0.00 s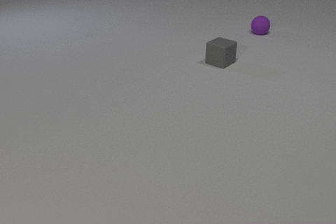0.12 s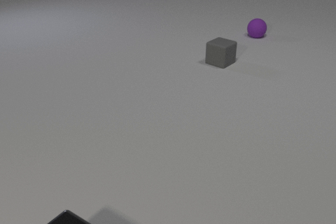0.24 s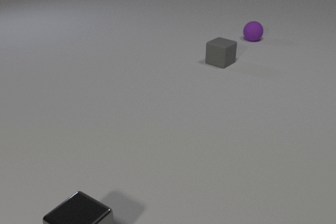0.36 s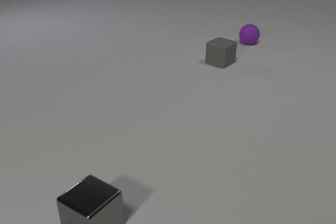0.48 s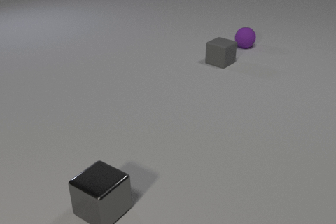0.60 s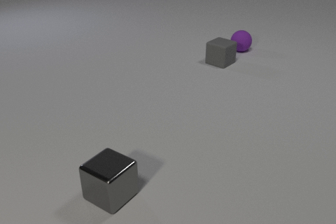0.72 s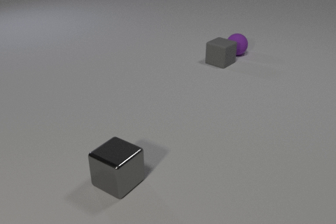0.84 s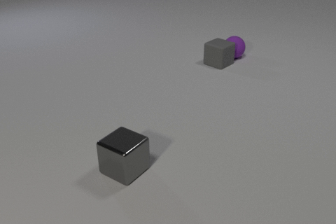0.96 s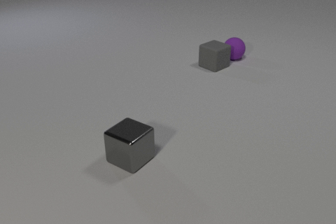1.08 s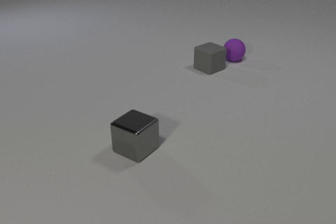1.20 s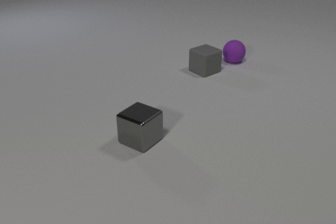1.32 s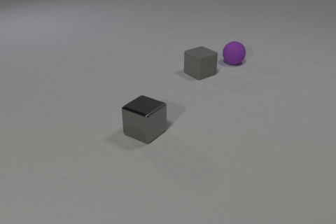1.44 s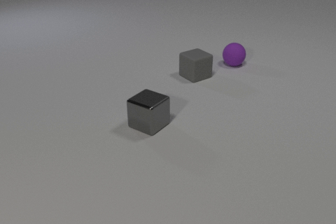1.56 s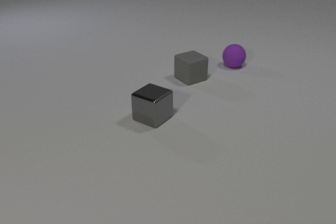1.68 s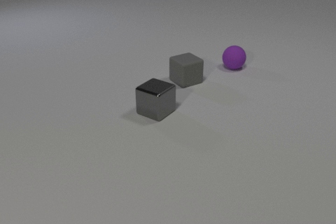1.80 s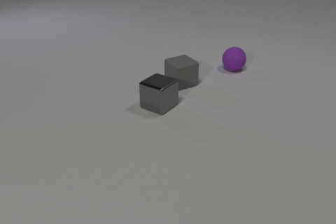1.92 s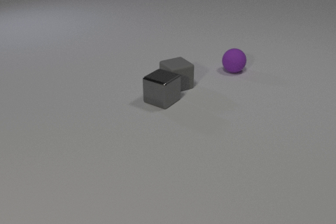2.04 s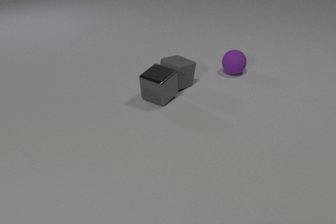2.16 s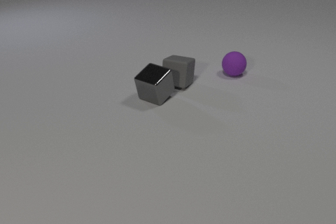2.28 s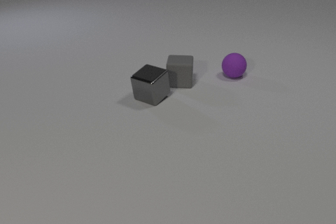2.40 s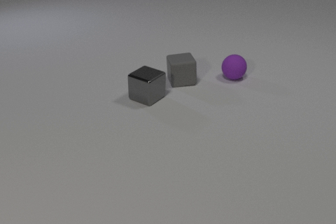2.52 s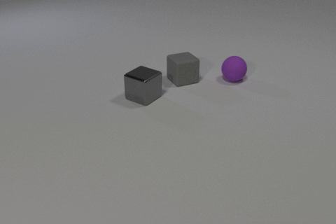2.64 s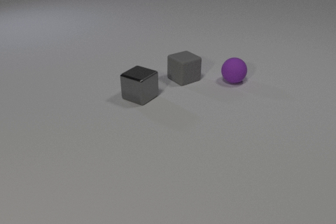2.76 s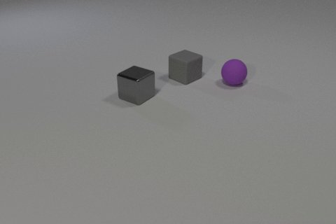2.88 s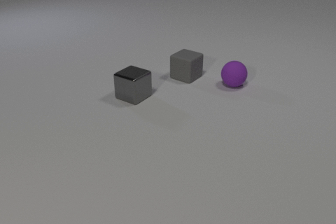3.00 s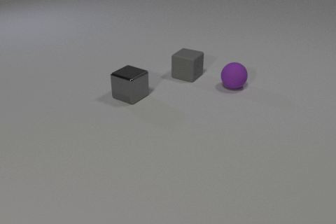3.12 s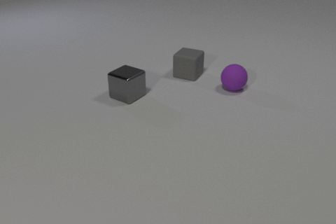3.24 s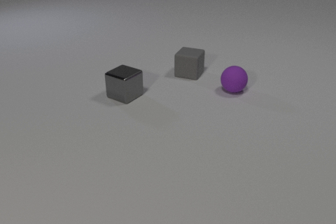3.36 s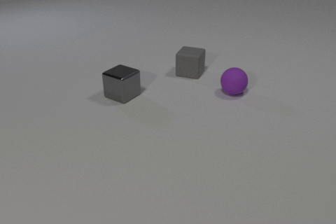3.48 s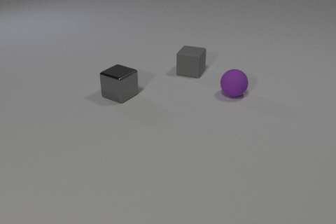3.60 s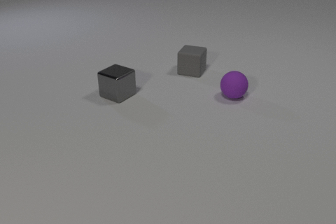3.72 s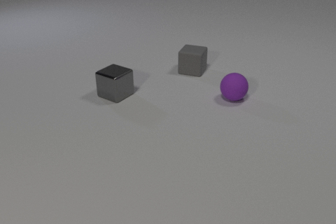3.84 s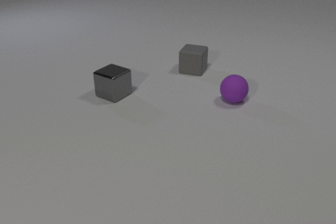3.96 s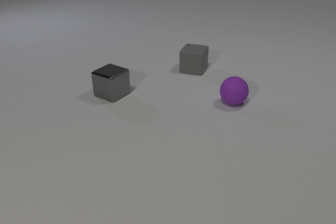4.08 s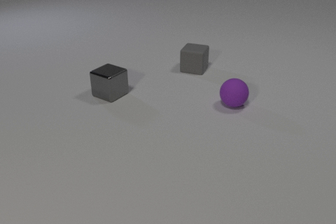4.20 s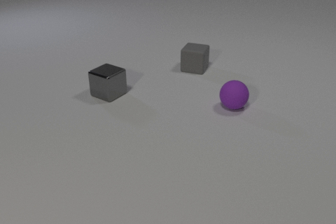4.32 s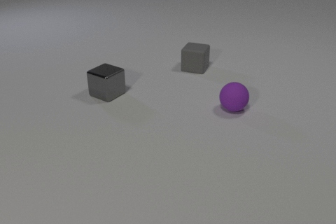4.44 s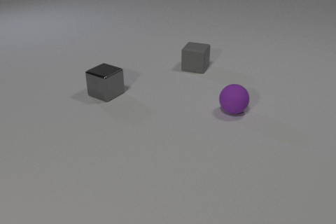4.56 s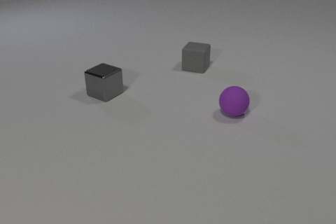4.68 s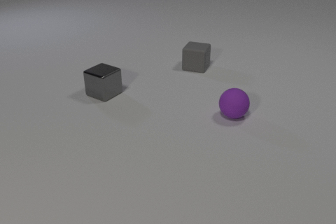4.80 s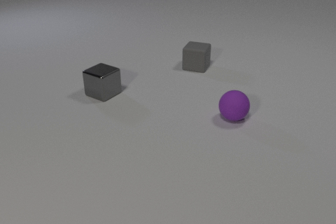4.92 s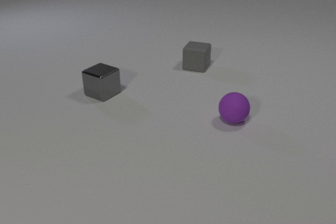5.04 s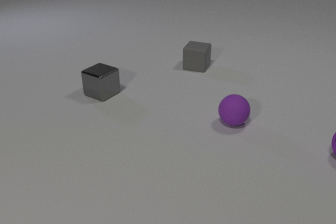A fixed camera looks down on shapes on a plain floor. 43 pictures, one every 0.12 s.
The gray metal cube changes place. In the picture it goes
away from the camera.
The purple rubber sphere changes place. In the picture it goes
toward the camera.
0.00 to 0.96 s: The purple rubber sphere rolls toward the camera. The gray rubber cube slides toward the camera and to the left. The gray metal cube comes in at the bottom edge, slides away from the camera and to the right. The purple rubber sphere and the gray rubber cube collide.
0.96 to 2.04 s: The purple rubber sphere rolls toward the camera. The gray rubber cube slides toward the camera and to the left. The gray metal cube slides away from the camera. The gray rubber cube and the gray metal cube collide.
2.04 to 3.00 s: The purple rubber sphere rolls toward the camera. The gray rubber cube slides away from the camera and to the right, spins counterclockwise seen from above by about 105 degrees, its near face sliding to the right. The gray metal cube slides to the left.
3.00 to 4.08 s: The purple rubber sphere rolls toward the camera. The gray rubber cube slides away from the camera and to the right. The gray metal cube slides to the left.
4.08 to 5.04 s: The purple rubber sphere rolls toward the camera. The gray rubber cube slides away from the camera. The gray metal cube slides to the left.
How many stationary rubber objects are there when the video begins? 1.
How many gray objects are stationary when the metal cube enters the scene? 1.
What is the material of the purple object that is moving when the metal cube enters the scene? rubber.
